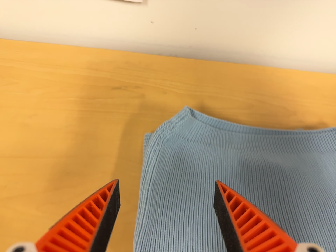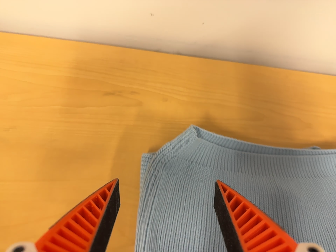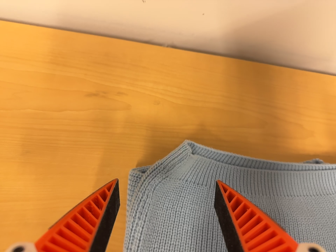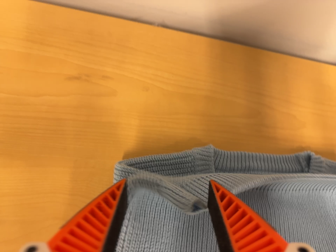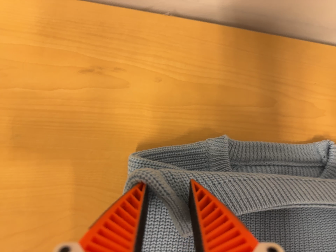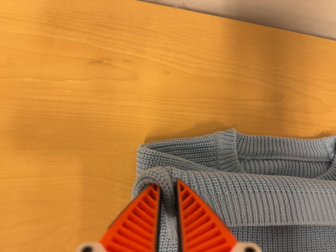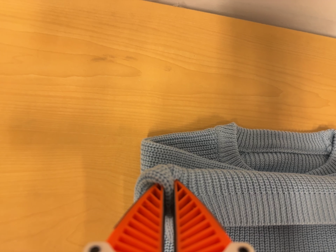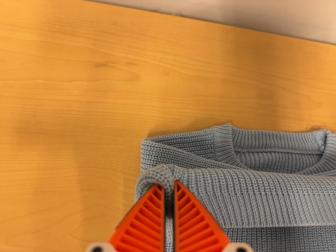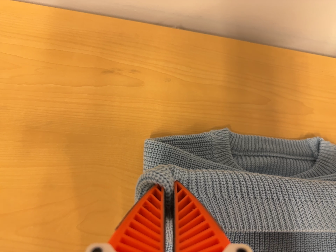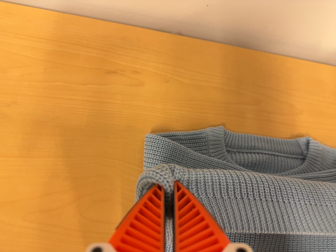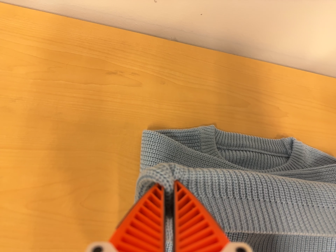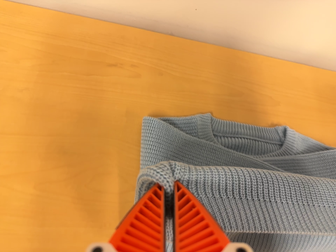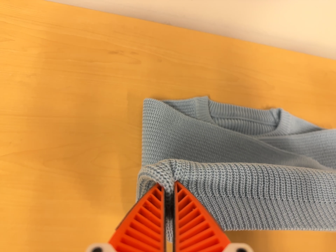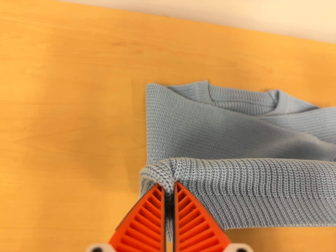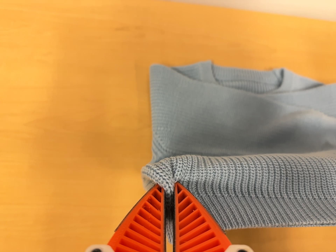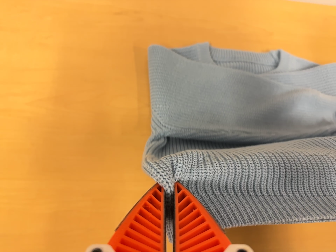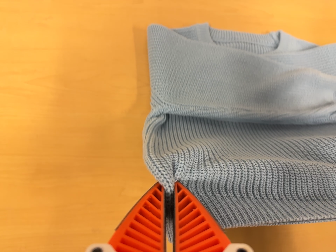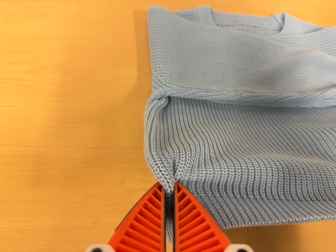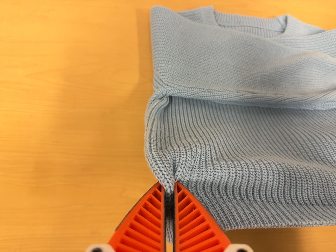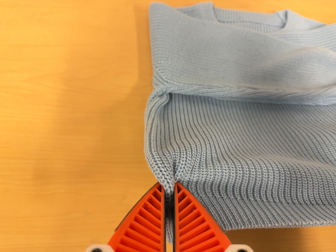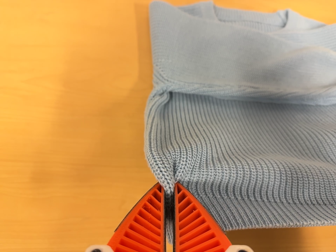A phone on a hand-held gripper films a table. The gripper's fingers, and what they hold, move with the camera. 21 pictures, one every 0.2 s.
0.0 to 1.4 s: The camera travels toward the top of its view and forward, about 14 cm. Its aim tips toward the bottom of its view by about 15 degrees.
1.4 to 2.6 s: The camera travels toward the bottom of its view and backward, about 20 cm. Its aim tips toward the top of its view by about 10 degrees.
2.6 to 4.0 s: The camera travels toward the bottom of its view, about 9 cm, so close, fixed things drift upward.
The film runs backward here.
